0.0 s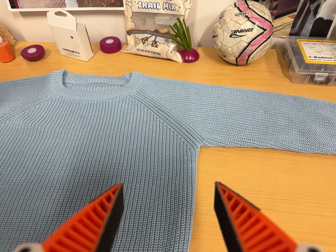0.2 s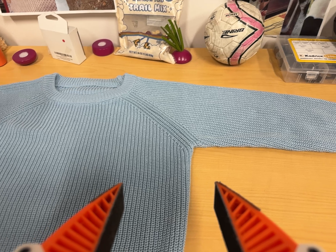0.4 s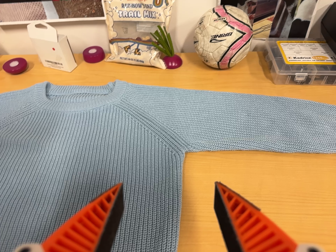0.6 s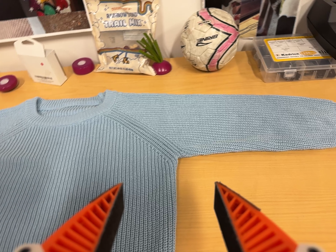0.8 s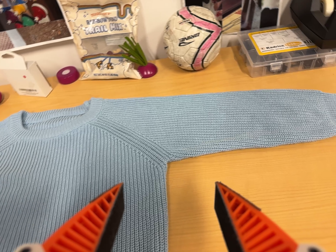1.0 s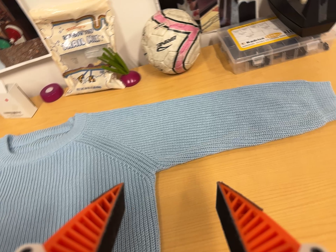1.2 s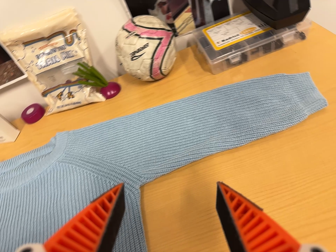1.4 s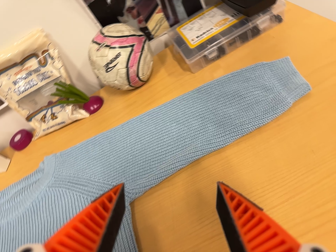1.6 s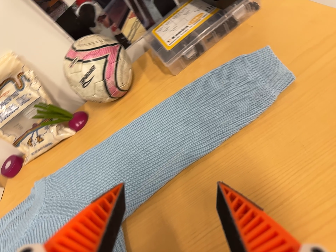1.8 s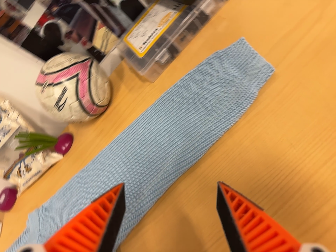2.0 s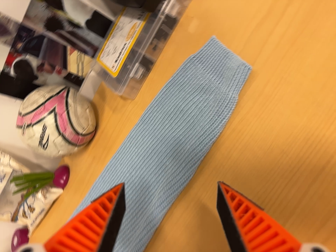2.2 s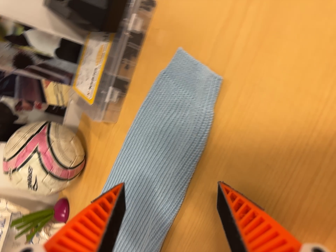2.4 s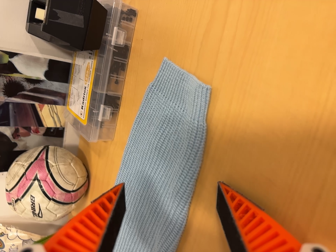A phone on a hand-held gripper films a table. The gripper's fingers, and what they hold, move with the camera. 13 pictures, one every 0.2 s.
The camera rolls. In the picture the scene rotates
counterclockwise.
0.0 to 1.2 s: The camera travels to its right, about 12 cm, so close, fixed things drift to the left. It rolls about its line of sight by about 25 degrees, and the scene rotates counterclockwise.
1.2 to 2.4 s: The camera pans to its left by about 10 degrees. It travels to its right, toward the top of its view and forward, about 24 cm. It rolls about its line of sight by about 55 degrees, and the scene rotates counterclockwise.
The film runs forward here.
